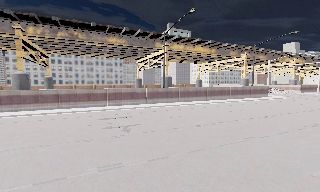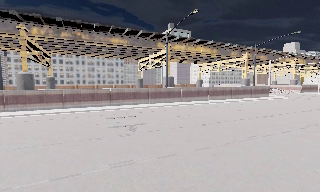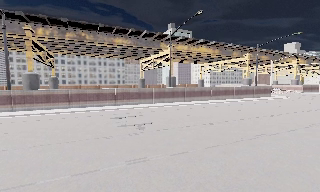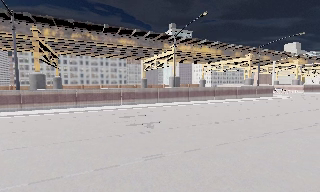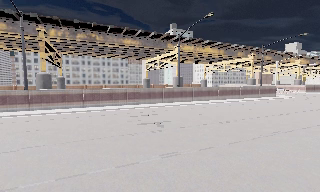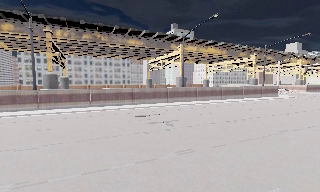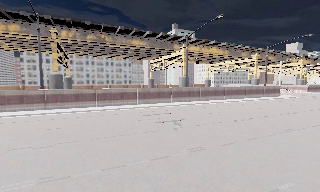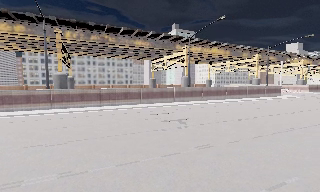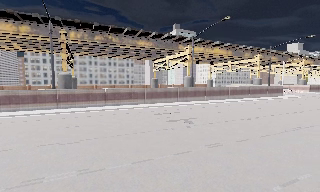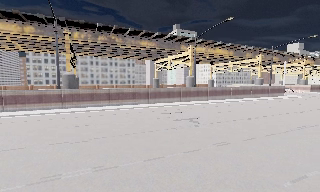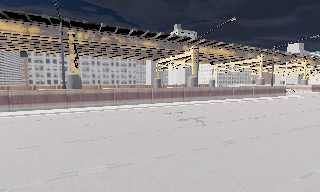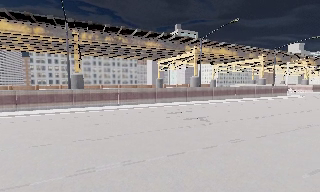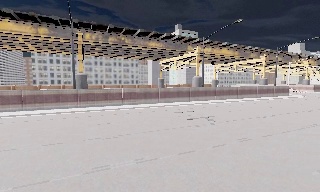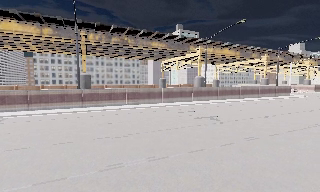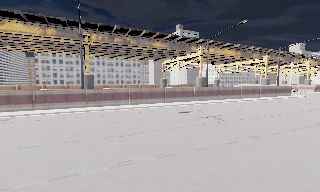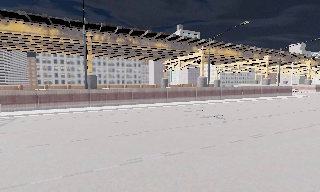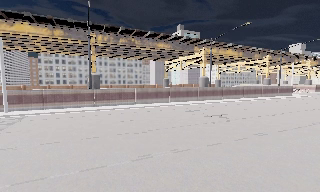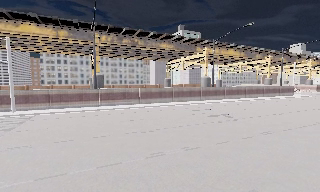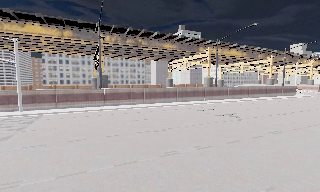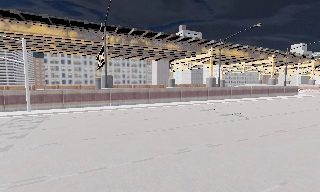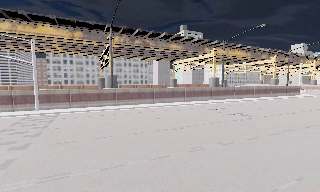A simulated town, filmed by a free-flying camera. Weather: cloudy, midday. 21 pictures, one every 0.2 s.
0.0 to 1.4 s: The camera travels to its left and backward, about 4.5 m, so close, fixed things drift to the right.
1.4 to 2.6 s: The camera travels to its left, about 3.5 m, so close, fixed things drift to the right.
2.6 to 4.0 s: The camera travels to its left and backward, about 4 m, so close, fixed things drift to the right. It gains speed.
The film runs backward here.
